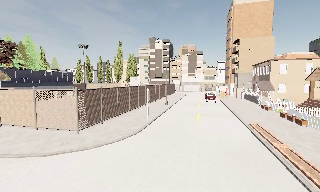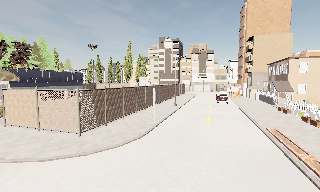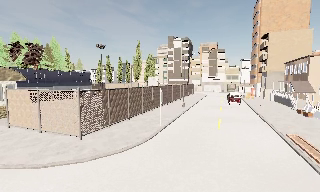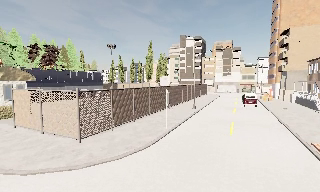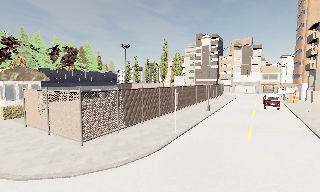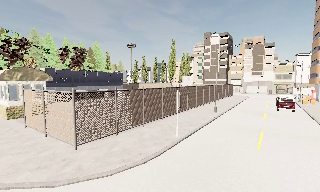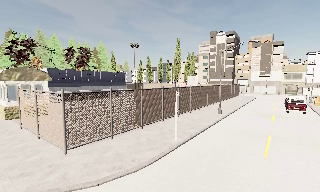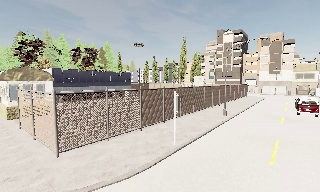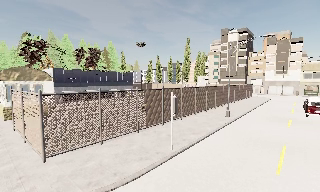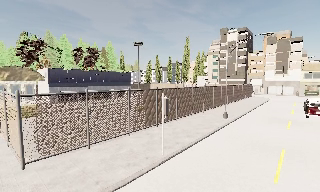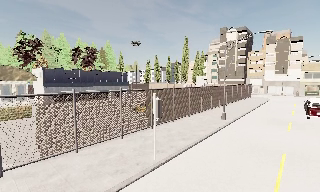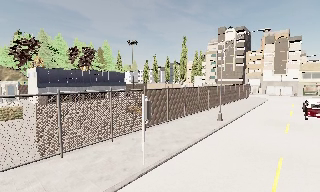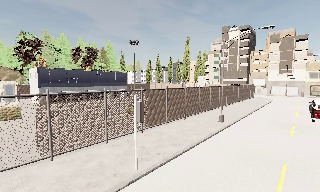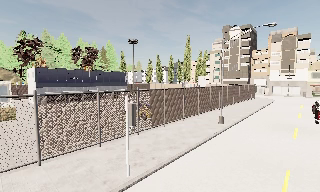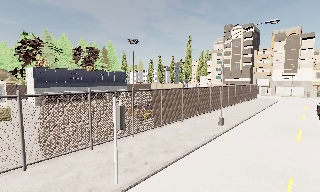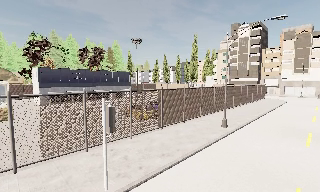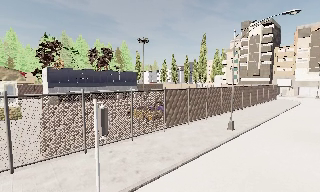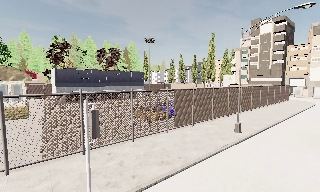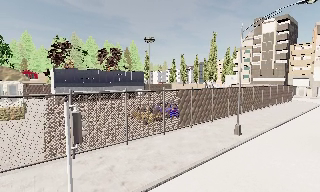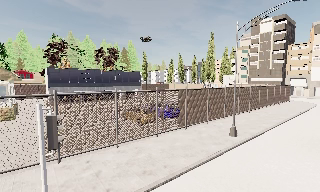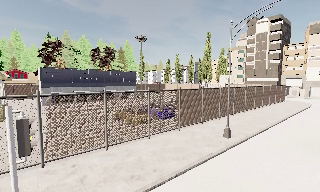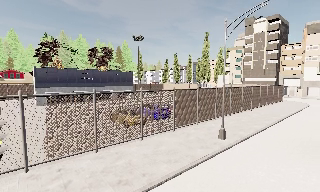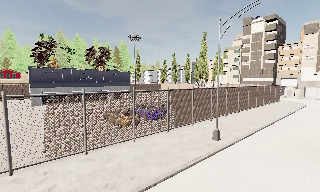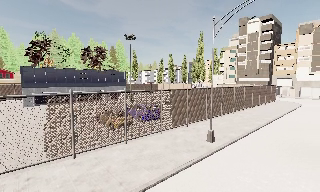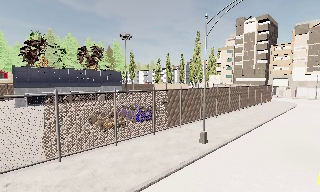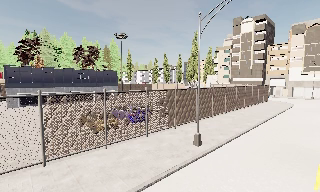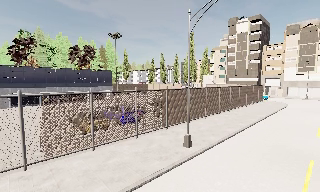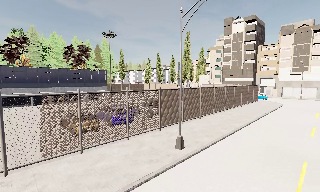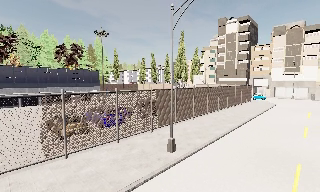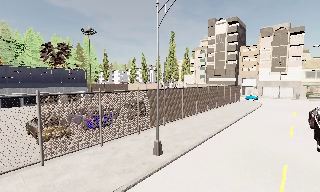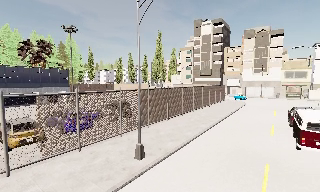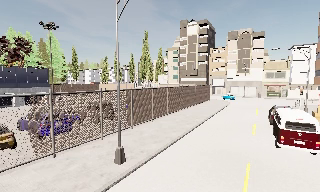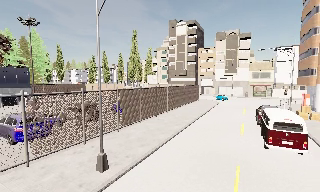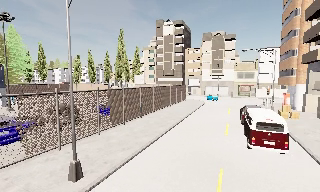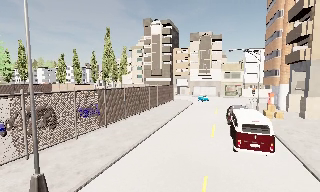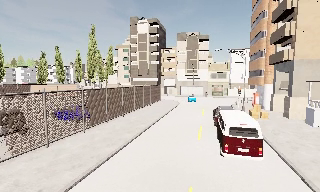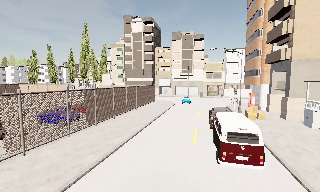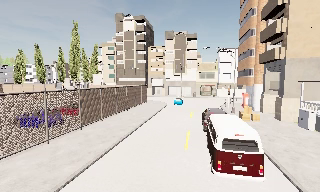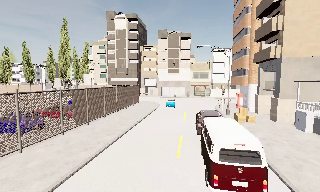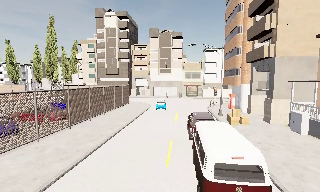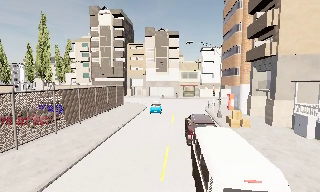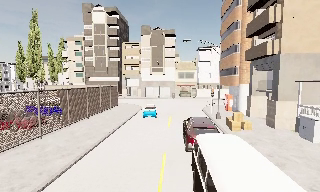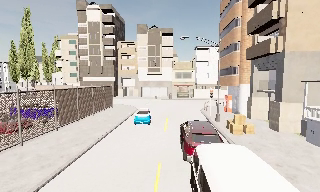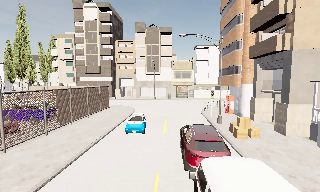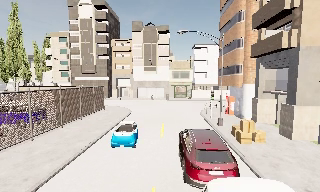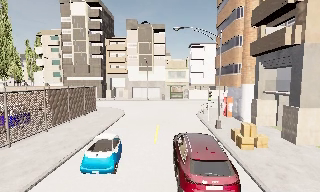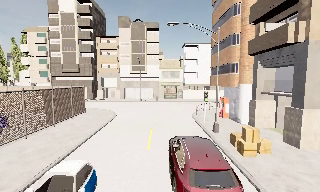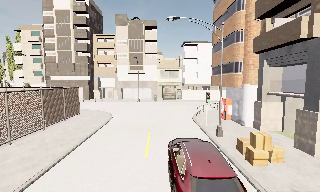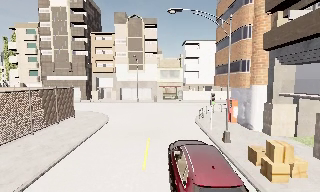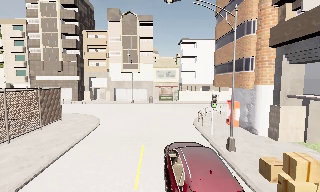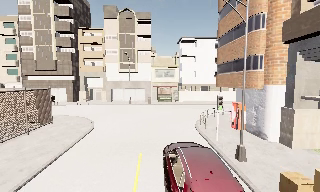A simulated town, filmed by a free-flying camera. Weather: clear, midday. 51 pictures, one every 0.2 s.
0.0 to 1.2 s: The camera pans to its left, which is counterclockwise from overhead, by about 20 degrees. It travels forward and to its right, about 6 m, so what stands in front looms larger.
1.2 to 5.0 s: The camera pans to its left, which is counterclockwise from overhead, by about 10 degrees. It travels forward and to its right, about 11 m, so what stands in front looms larger.
5.0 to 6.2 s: The scene slides to the left, as the camera pans about 15 degrees to its right. It travels forward and to its right, about 2.5 m, so what stands in front looms larger.
6.2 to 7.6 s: The scene slides to the left, as the camera pans about 20 degrees to its right. It travels forward, about 5 m, so what stands in front looms larger. It gains speed.
7.6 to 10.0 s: The camera pans to its right, which is clockwise from overhead, by about 15 degrees. It travels forward, about 12 m, so what stands in front looms larger.
The film runs forward here.
